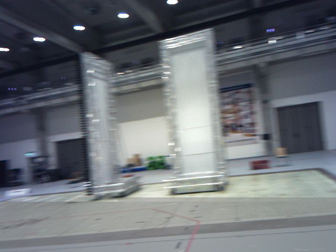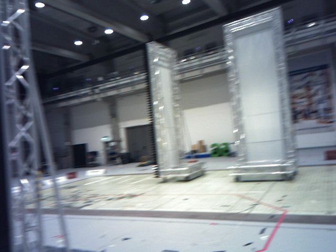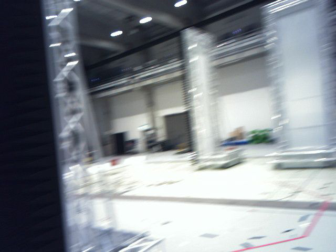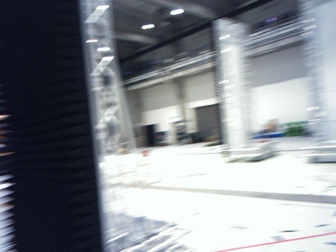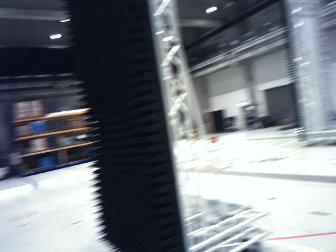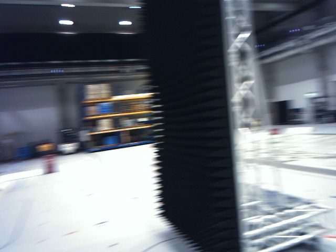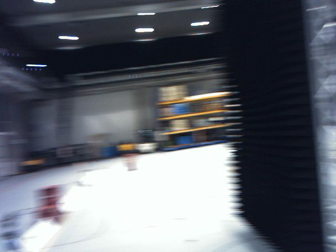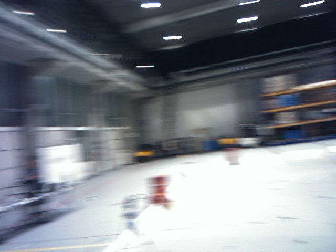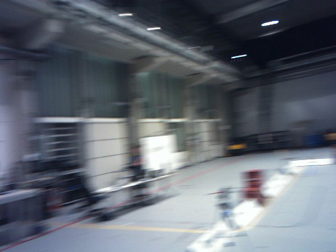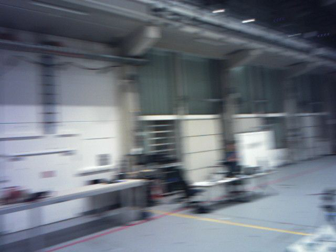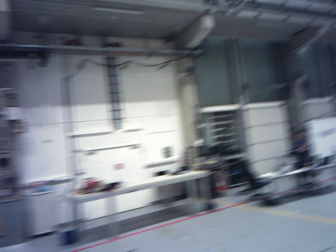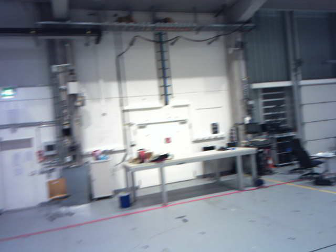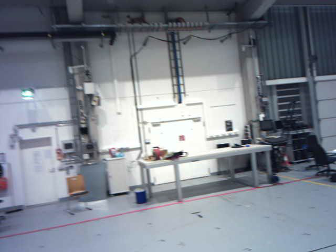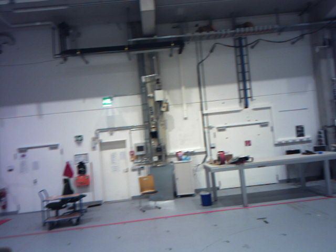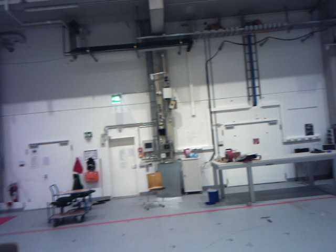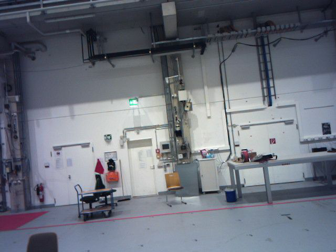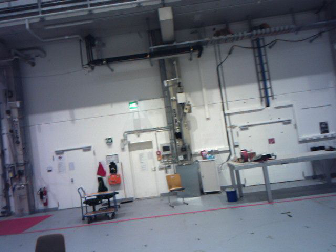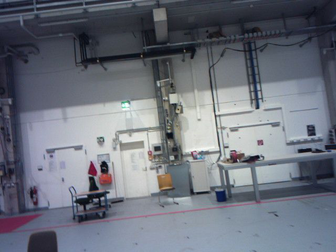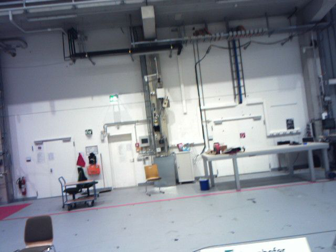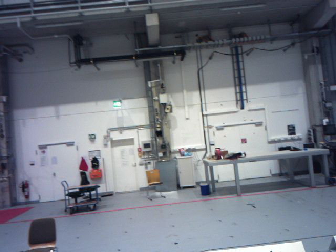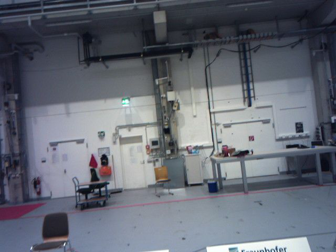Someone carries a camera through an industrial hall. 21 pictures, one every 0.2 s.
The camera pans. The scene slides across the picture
to the right.
The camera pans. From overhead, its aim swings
counterclockwise.
0.0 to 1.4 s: The camera pans to its left, which is counterclockwise from overhead, by about 85 degrees. It travels backward, about 0.7 m. It loses speed.
1.4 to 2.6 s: The camera pans to its left, which is counterclockwise from overhead, by about 75 degrees. It travels backward, about 1 m. It gains speed.
2.6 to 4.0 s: The camera travels backward, about 1.2 m, so what stands in front gets smaller. It gains speed.
The film runs backward here.
